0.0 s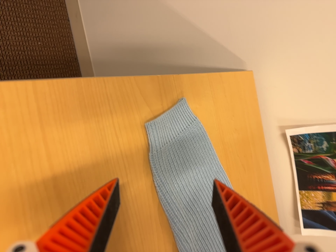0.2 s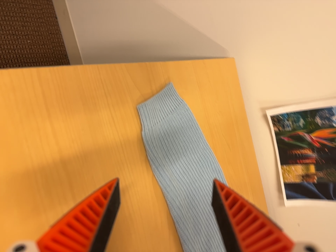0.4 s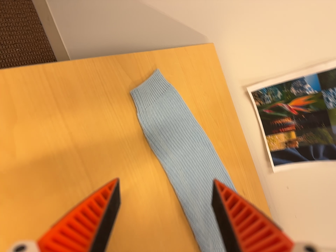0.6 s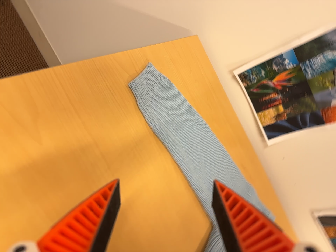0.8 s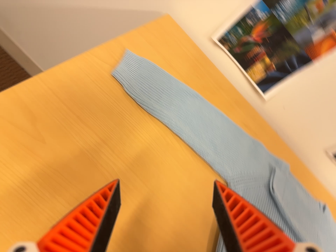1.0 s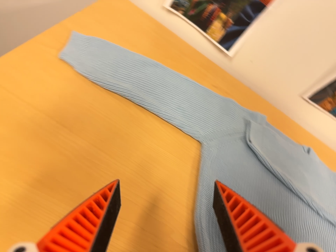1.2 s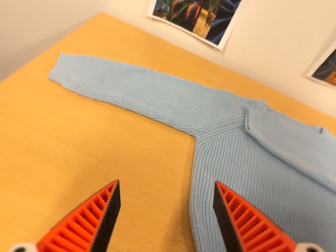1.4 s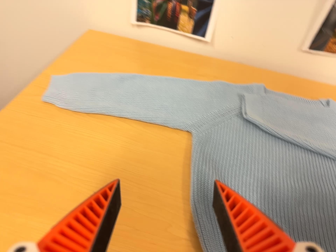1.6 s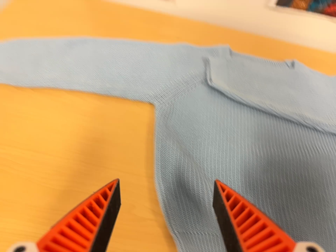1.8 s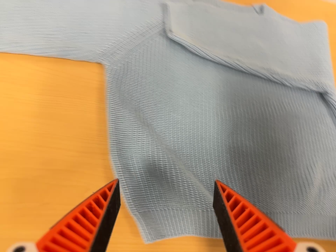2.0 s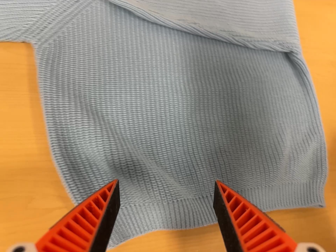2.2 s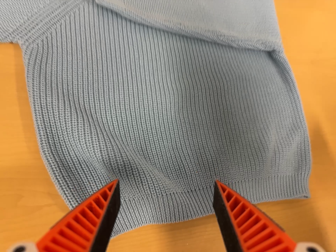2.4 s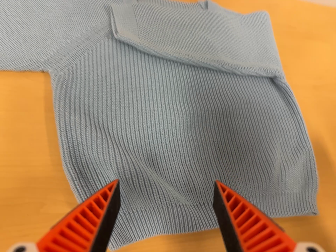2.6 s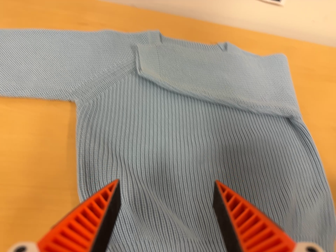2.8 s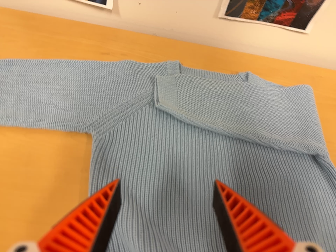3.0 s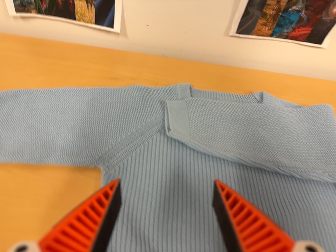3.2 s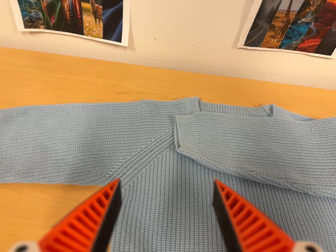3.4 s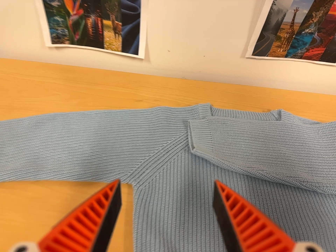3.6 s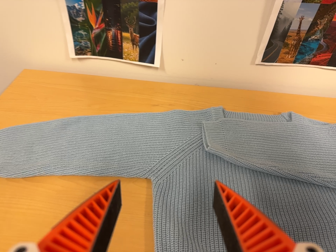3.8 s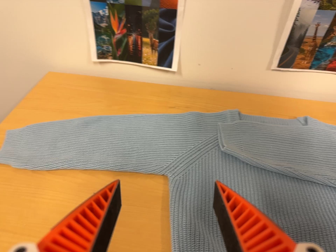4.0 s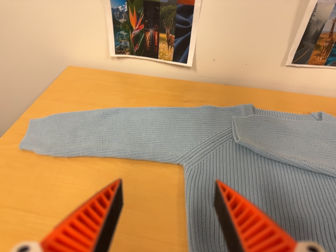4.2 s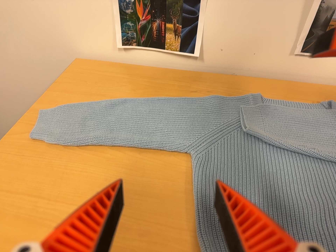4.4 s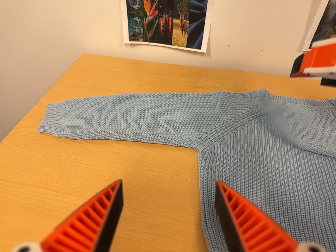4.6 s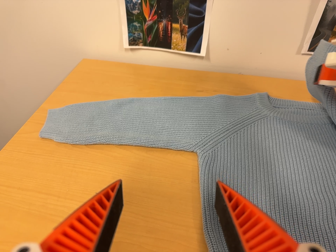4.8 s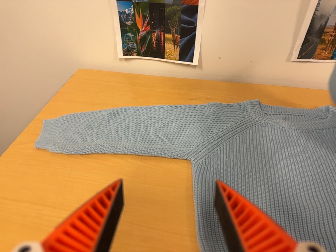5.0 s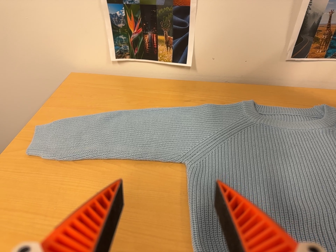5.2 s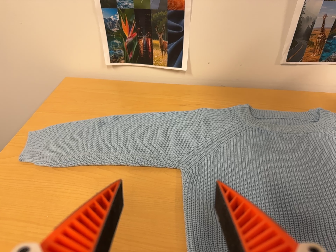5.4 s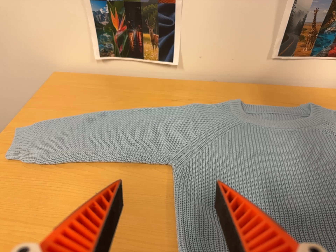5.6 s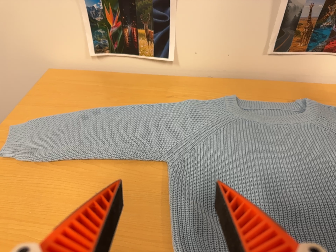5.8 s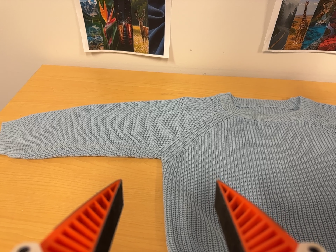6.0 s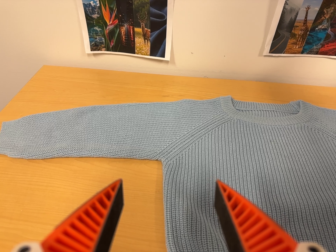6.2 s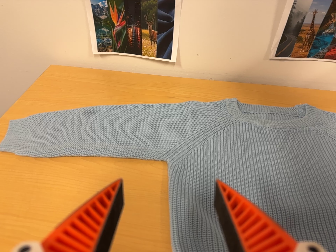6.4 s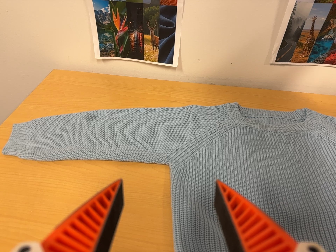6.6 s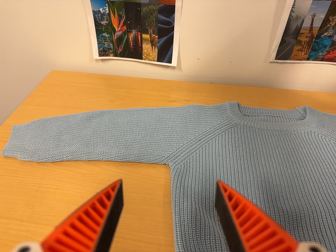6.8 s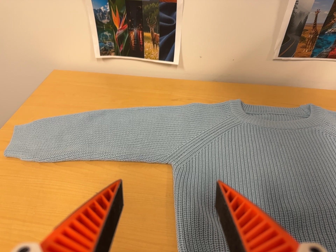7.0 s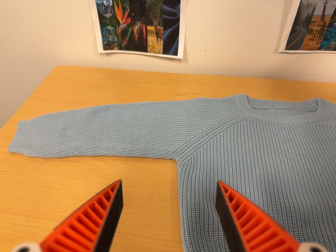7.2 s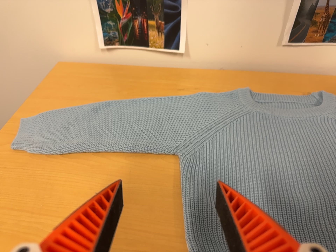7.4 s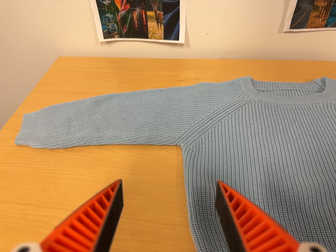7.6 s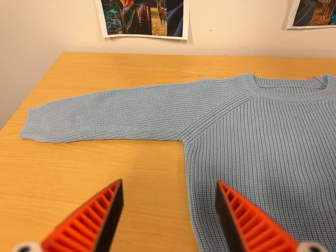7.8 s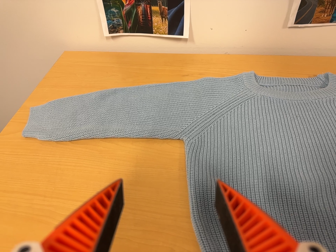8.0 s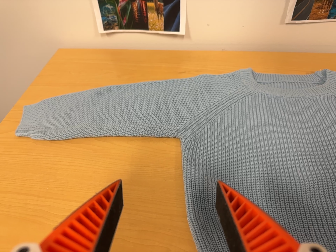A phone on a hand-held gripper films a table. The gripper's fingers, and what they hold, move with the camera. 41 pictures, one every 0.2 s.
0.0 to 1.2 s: The camera travels to its right, toward the bottom of its view and backward, about 30 cm, so close, fixed things drift to the left. It rolls about its line of sight by about 55 degrees, and the scene rotates counterclockwise.
1.2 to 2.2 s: The camera swings to its right by about 15 degrees, and the scene slides to the left. It travels forward, to its right and toward the top of its view, about 16 cm, so what stands in front looms larger. Its aim tips toward the bottom of its view by about 25 degrees, and the scene shifts upward. It rolls about its line of sight by about 25 degrees, and the scene rotates counterclockwise.
2.2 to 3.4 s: The camera swings to its left by about 15 degrees, and the scene slides to the right. It travels toward the top of its view, about 6 cm, so close, fixed things drift downward. Its aim tips toward the top of its view by about 25 degrees, and the scene shifts downward.
3.4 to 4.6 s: The camera swings to its left by about 10 degrees, and the scene slides to the right. It travels toward the bottom of its view and backward, about 12 cm.
4.6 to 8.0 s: The camera shifts only a little, or ends up much as it began.
The film runs backward here.
